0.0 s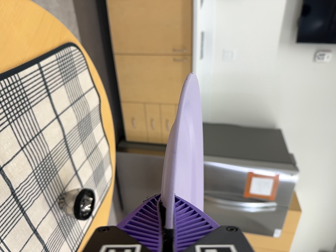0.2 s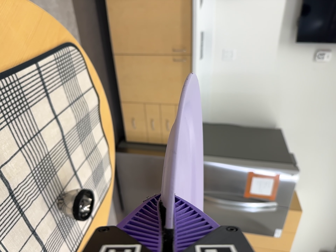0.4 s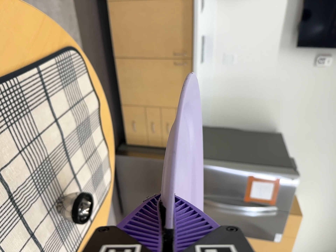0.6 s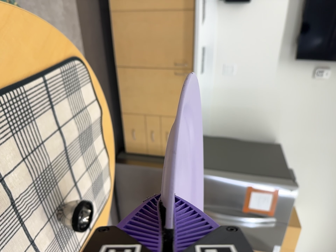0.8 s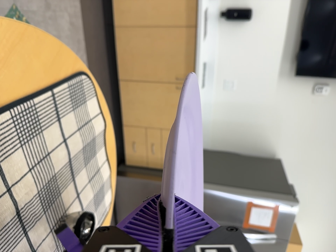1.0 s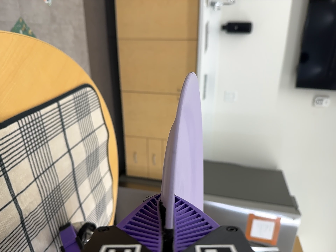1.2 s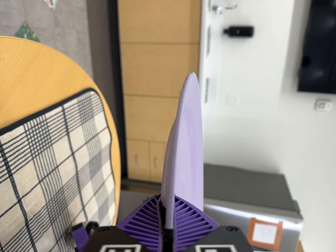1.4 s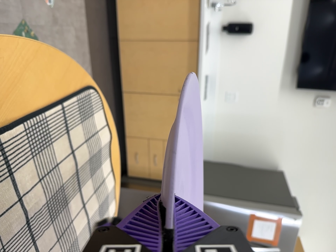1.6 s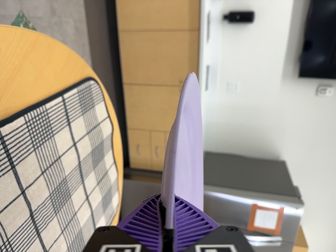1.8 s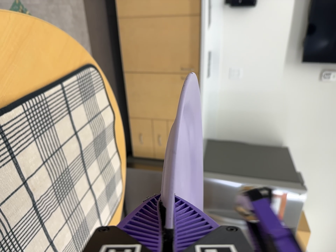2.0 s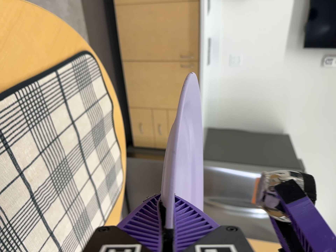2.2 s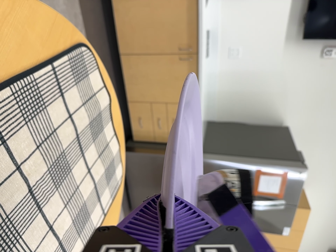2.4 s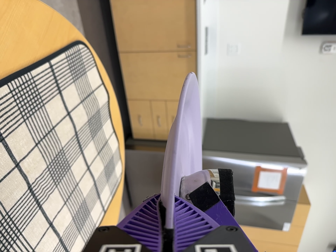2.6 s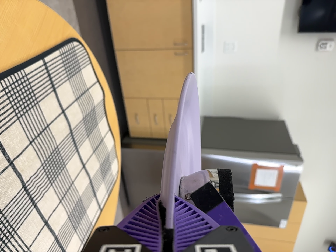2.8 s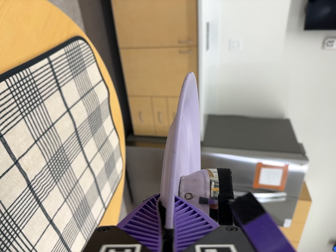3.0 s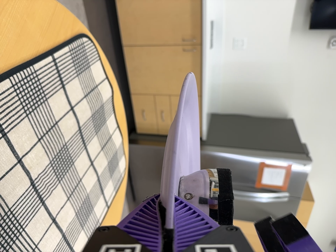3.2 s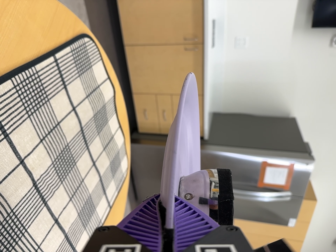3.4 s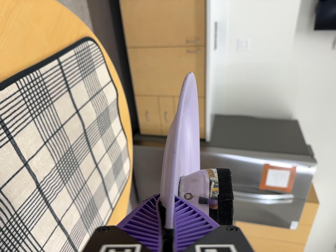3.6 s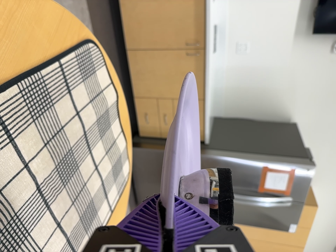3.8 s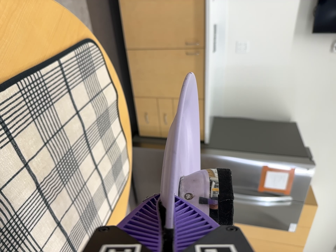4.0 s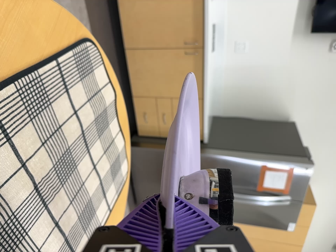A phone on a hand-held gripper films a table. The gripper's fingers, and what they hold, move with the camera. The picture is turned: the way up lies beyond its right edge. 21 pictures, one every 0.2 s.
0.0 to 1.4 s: The camera travels backward, about 5 cm, so what stands in front gets smaller. Its aim tips toward the top of its view by about 10 degrees, and the scene shifts downward.
1.4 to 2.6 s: The camera's aim tips toward the bottom of its view by about 10 degrees, and the scene shifts upward.
2.6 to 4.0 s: The camera shifts only a little, or ends up much as it began.
The film runs backward here.
